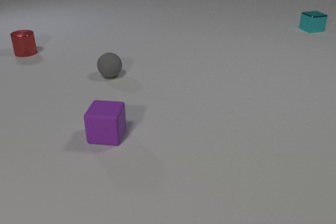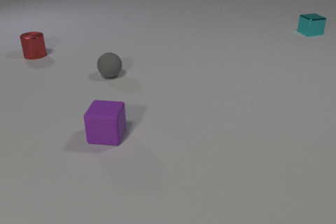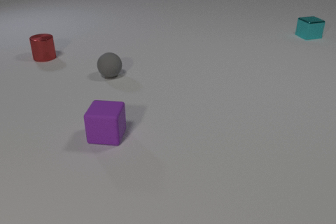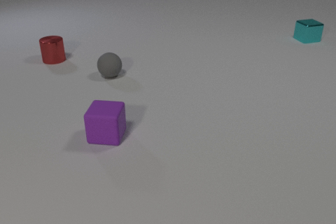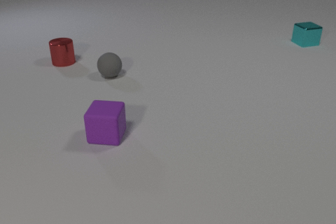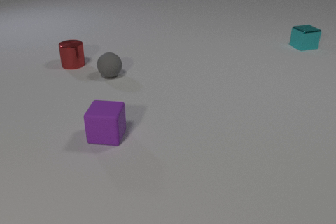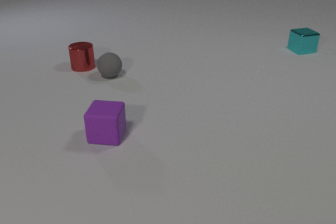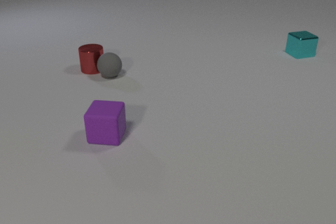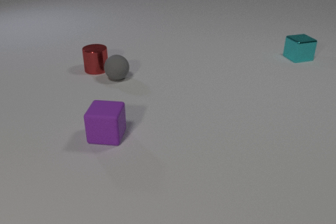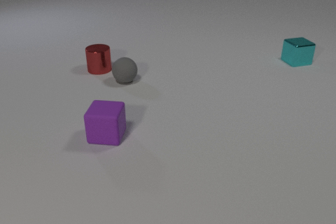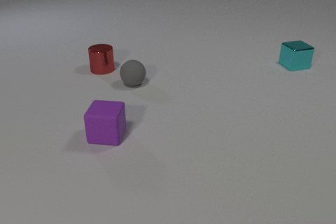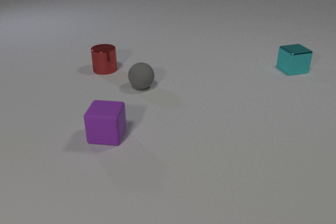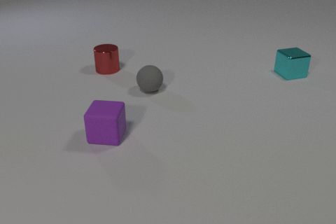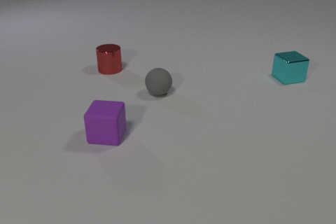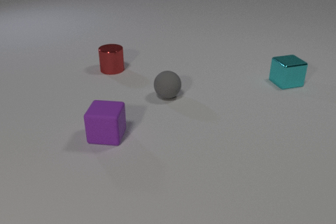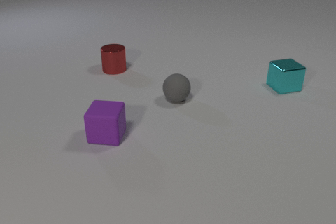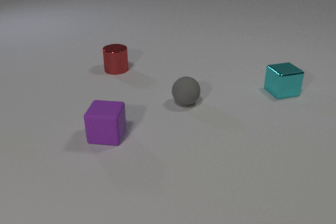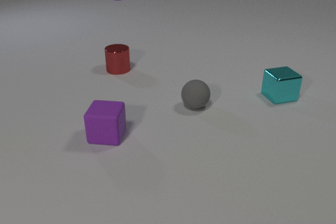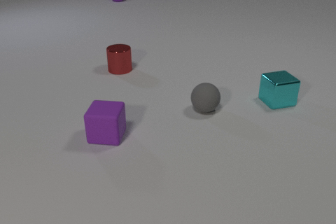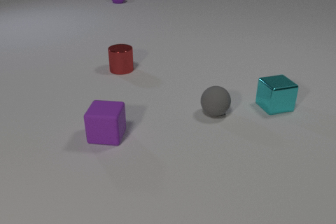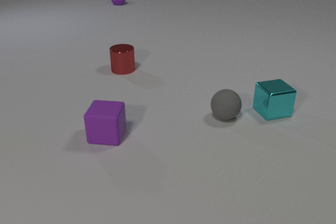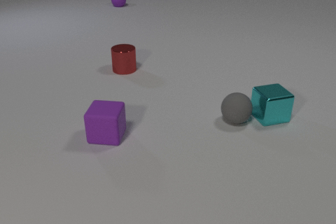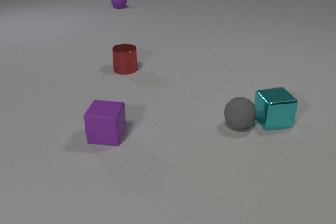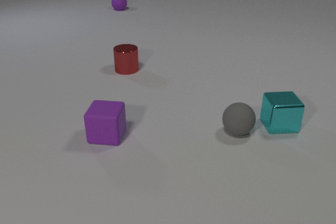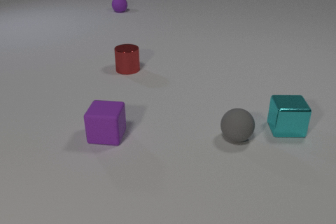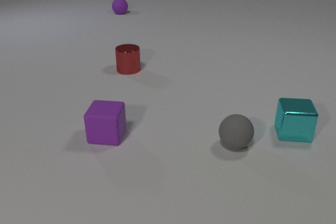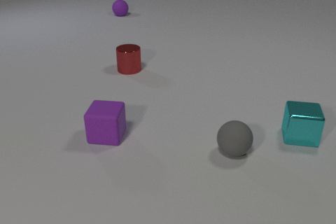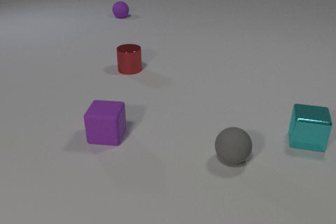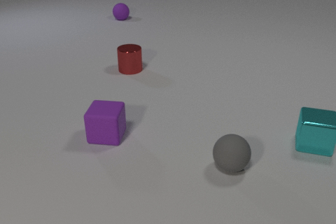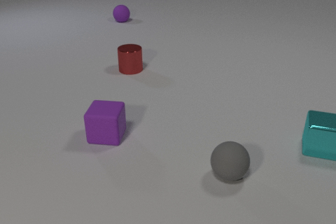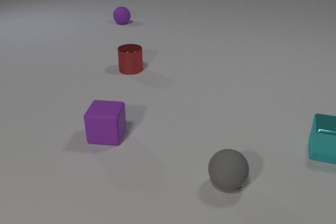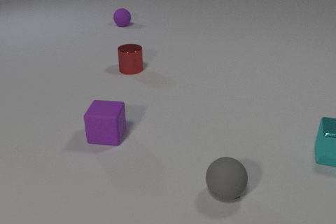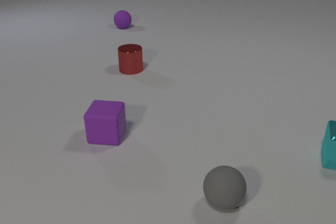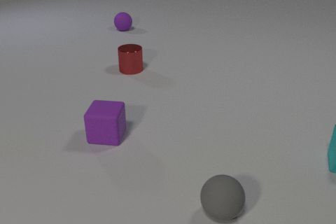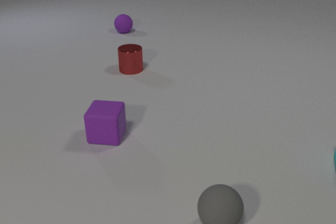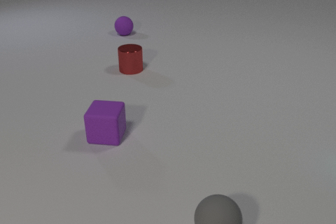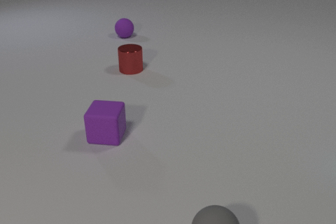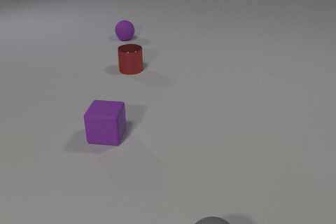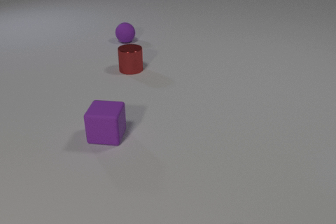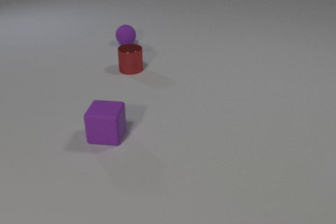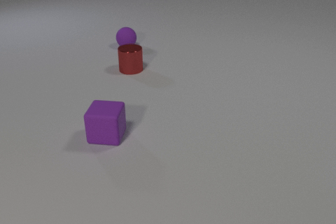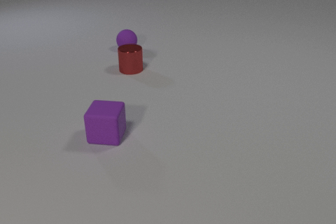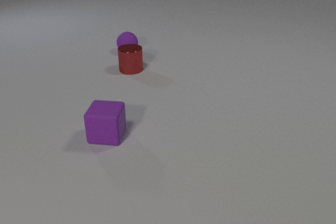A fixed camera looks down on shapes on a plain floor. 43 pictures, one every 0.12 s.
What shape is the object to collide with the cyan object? sphere.
Are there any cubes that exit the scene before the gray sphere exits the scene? yes.
Are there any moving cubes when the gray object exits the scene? no.
0.00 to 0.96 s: The red metal cylinder slides to the right and toward the camera. The gray rubber sphere rolls toward the camera and to the right. The cyan metal cube slides toward the camera. The red metal cylinder and the gray rubber sphere collide.
0.96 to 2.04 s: The red metal cylinder slides to the right. The gray rubber sphere rolls to the right and toward the camera. The cyan metal cube slides toward the camera. The purple rubber sphere comes in at the top edge, rolls toward the camera.
2.04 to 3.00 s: The red metal cylinder slides to the right. The gray rubber sphere rolls toward the camera and to the right. The cyan metal cube slides toward the camera, spins so that its near face slides to the left, clockwise seen from above. The purple rubber sphere rolls toward the camera. The gray rubber sphere and the cyan metal cube collide.
3.00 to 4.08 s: The gray rubber sphere rolls toward the camera. The cyan metal cube slides to the right and toward the camera. The purple rubber sphere rolls toward the camera.
4.08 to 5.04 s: The gray rubber sphere rolls toward the camera, leaves at the bottom edge. The purple rubber sphere rolls toward the camera.
